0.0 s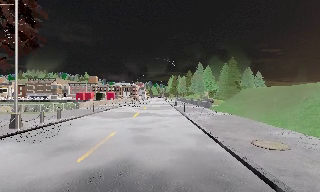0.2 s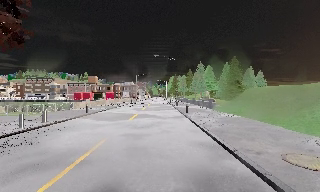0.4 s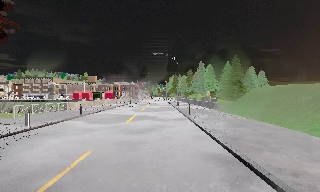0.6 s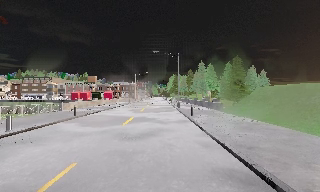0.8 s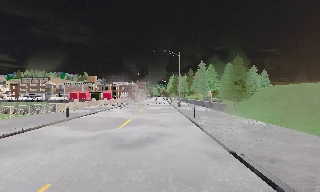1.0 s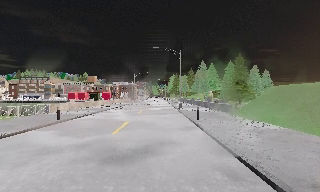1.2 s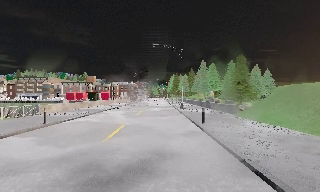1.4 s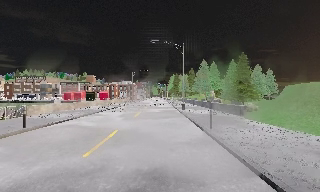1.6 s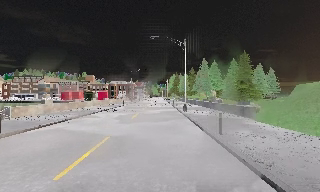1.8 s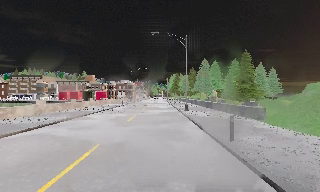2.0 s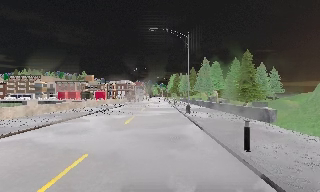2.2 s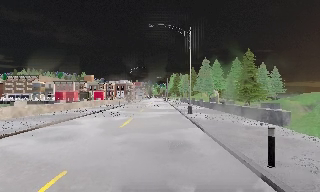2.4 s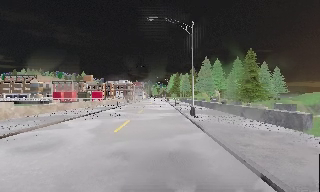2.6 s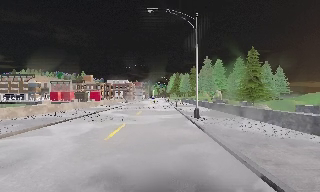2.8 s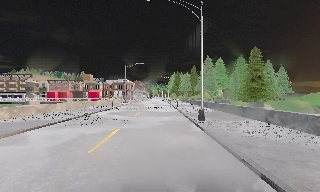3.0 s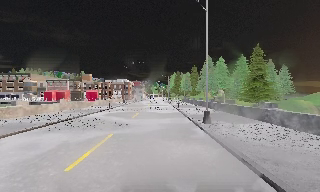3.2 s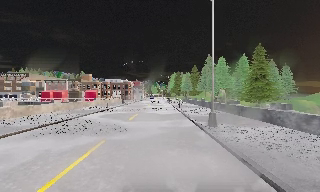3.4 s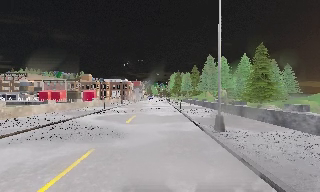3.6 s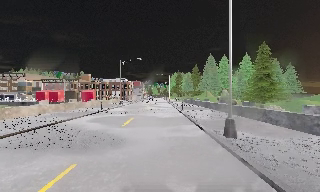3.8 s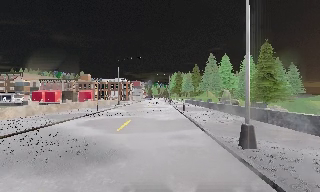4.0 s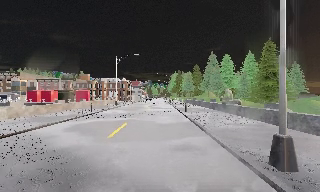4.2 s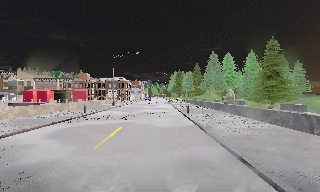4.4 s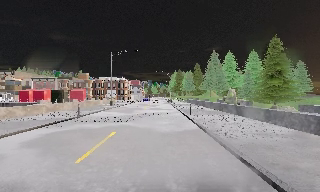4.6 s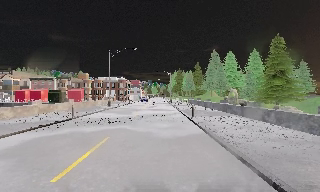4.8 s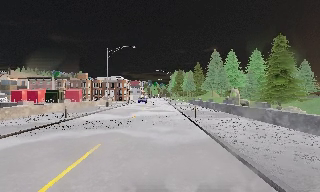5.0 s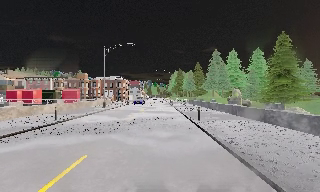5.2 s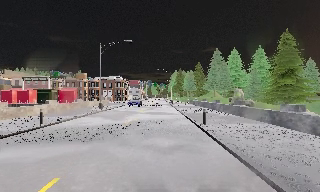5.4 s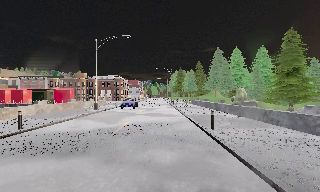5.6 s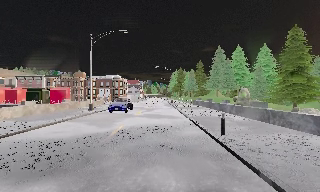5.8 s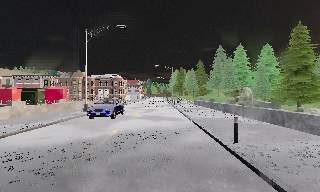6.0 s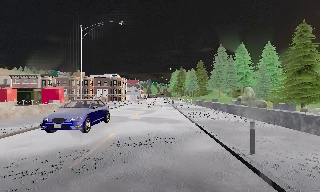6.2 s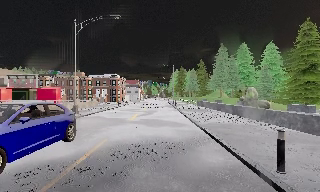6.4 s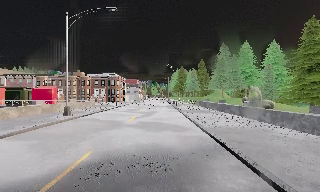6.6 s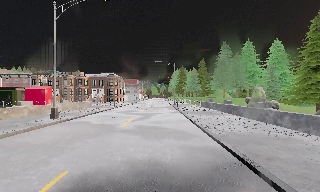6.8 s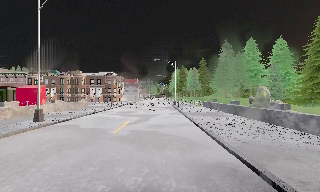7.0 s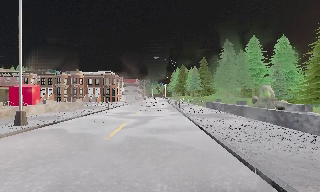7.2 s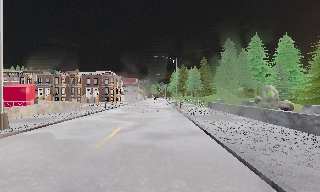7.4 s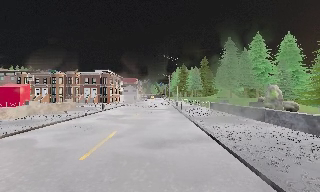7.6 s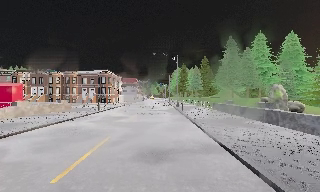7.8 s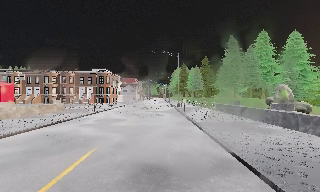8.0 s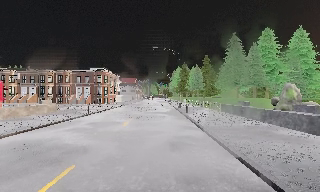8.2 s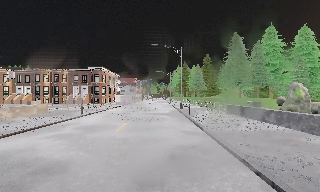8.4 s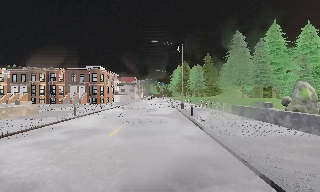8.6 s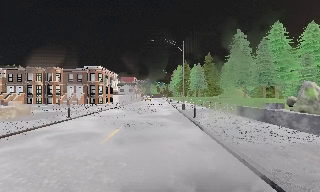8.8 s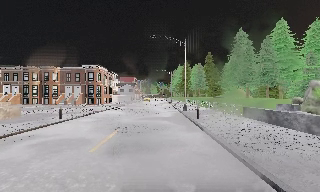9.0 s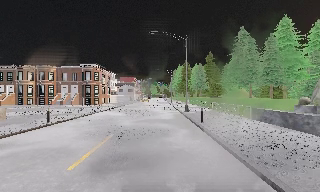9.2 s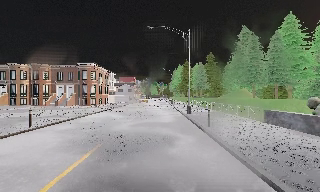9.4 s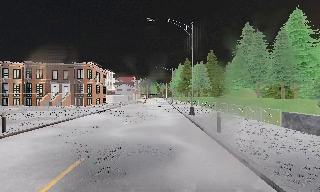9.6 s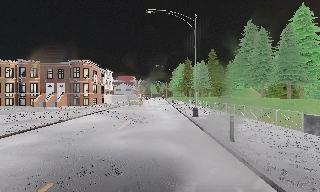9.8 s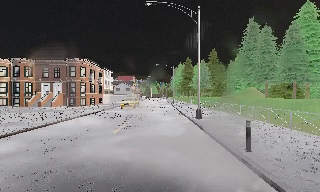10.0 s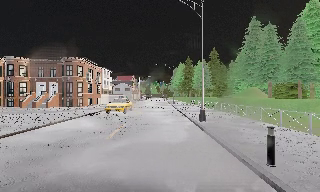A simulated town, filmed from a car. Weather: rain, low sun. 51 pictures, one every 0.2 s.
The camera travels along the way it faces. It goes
forward.
0.0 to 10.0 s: The camera travels forward, about 55 m, so what stands in front looms larger.
The film runs forward here.
